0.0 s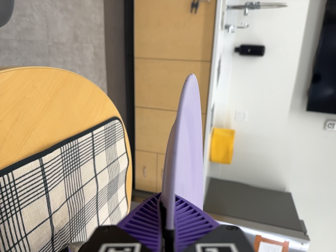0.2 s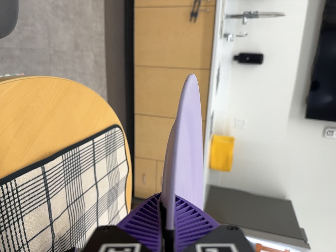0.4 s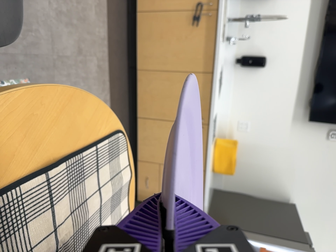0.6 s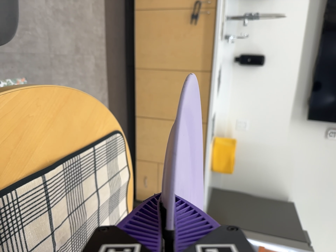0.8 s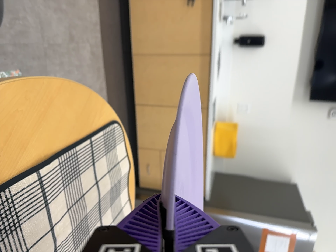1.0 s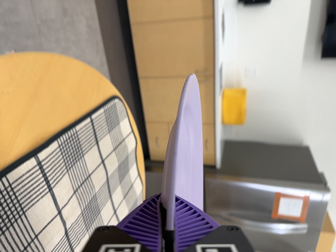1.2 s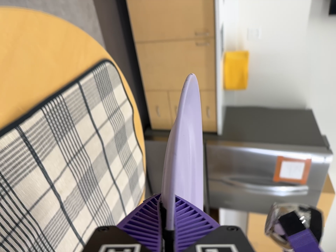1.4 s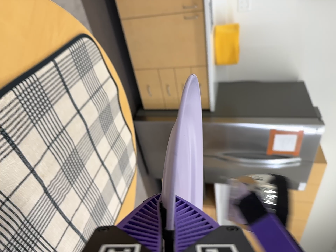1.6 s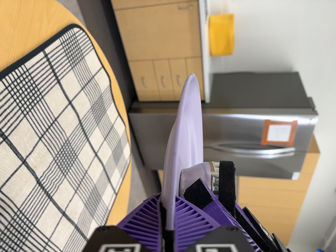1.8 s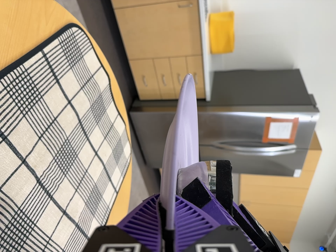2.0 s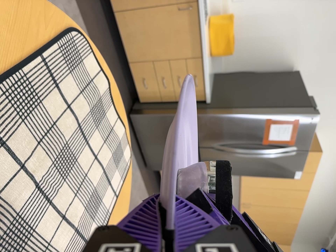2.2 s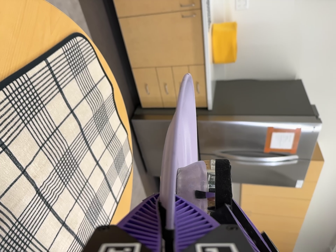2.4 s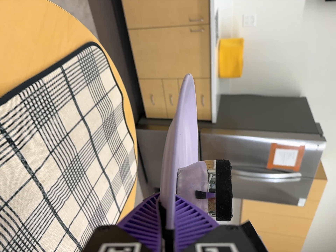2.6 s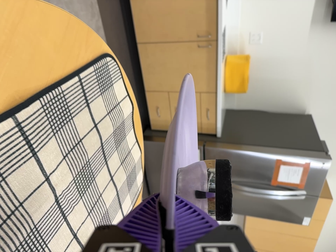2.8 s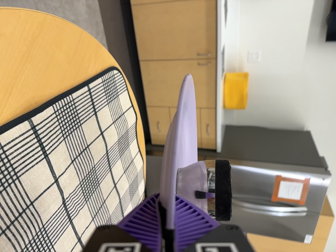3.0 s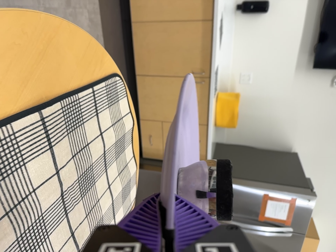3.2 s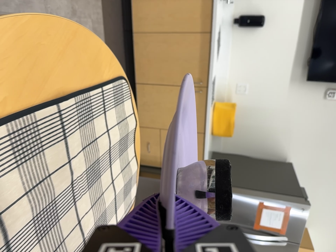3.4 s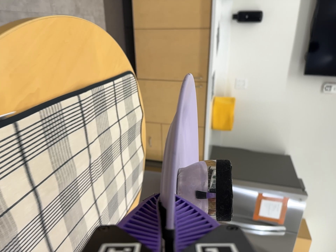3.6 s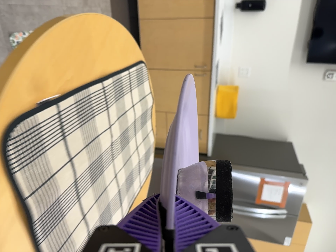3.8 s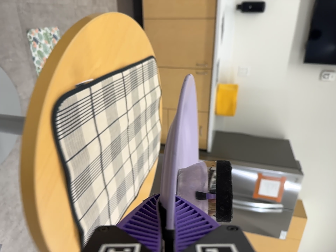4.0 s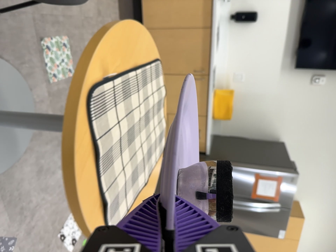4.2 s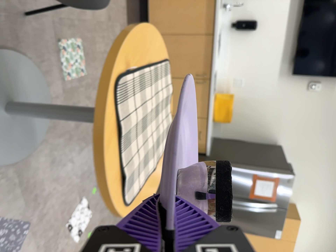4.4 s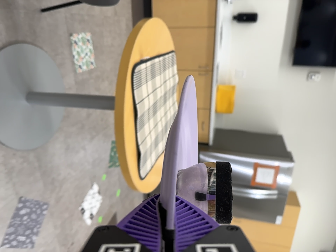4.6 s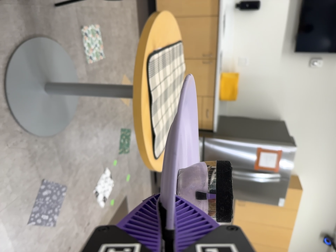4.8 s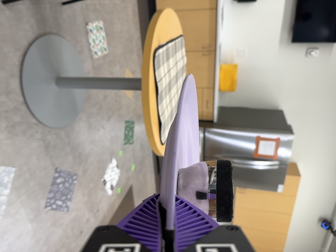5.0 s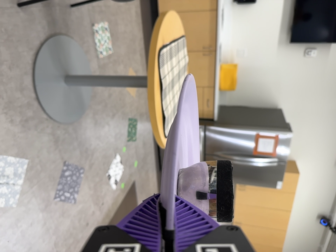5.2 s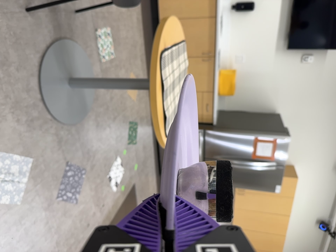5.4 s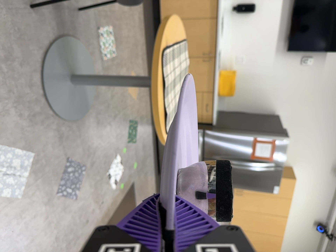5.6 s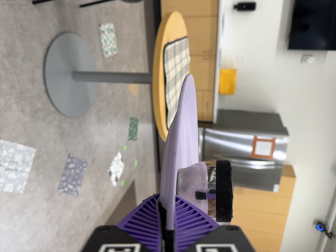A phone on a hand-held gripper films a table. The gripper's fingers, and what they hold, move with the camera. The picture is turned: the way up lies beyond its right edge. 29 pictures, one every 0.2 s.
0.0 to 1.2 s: The camera travels forward, about 10 cm, so what stands in front looms larger. Its aim tips toward the bottom of its view by about 15 degrees, and the scene shifts upward. It rolls about its line of sight by about 10 degrees, and the scene rotates counterclockwise.
1.2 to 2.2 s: The camera shifts only a little, or ends up much as it began.
2.2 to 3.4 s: The camera travels backward and toward the bottom of its view, about 22 cm, so what stands in front gets smaller. Its aim tips toward the top of its view by about 15 degrees. It rolls about its line of sight by about 10 degrees, and the scene rotates clockwise.
3.4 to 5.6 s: The camera travels backward and toward the bottom of its view, about 100 cm, so what stands in front gets smaller.
The film runs backward here.
